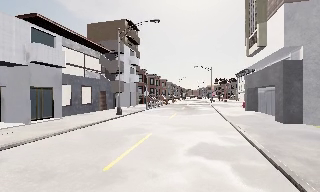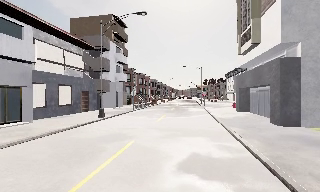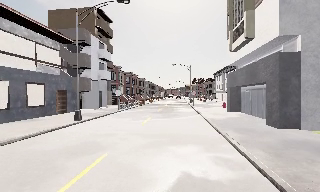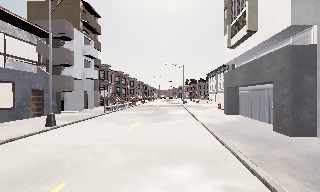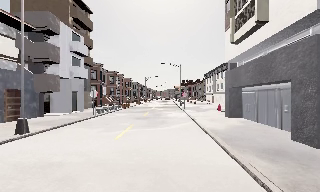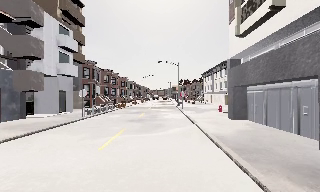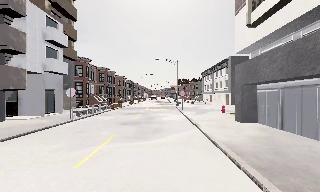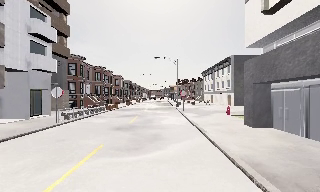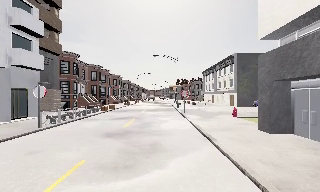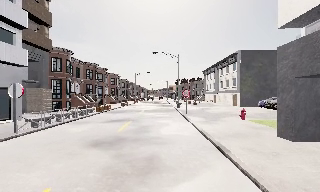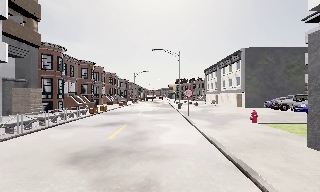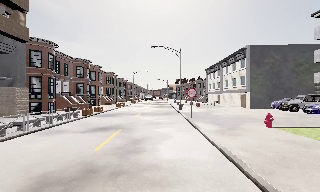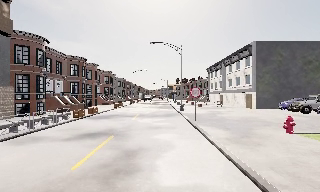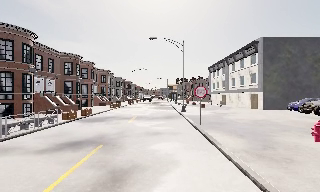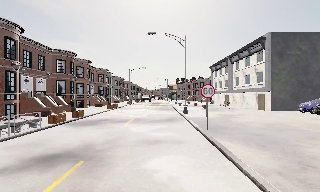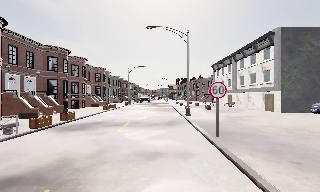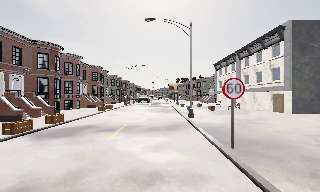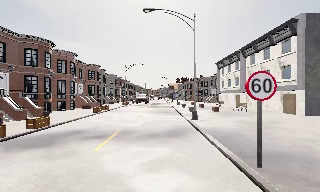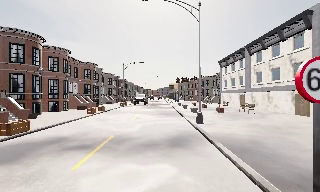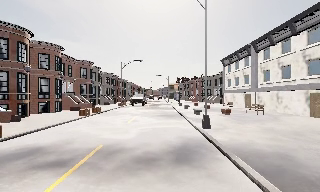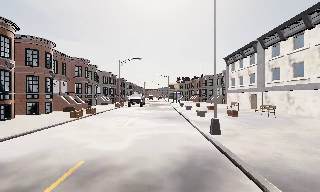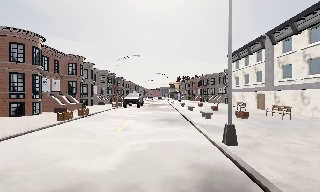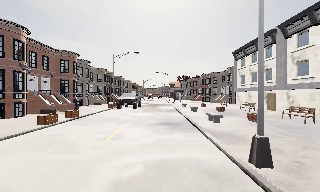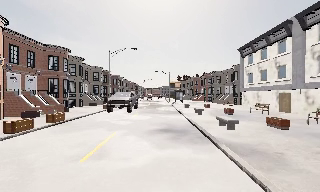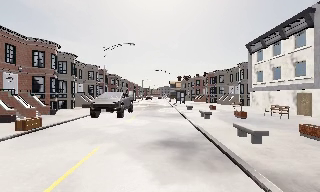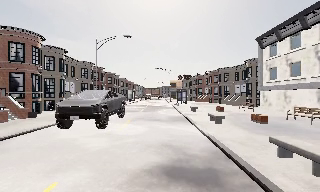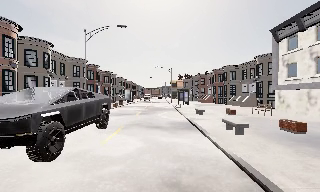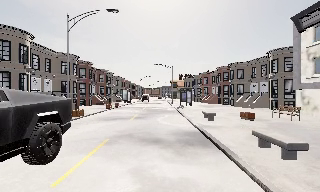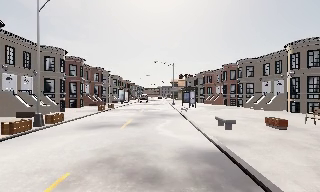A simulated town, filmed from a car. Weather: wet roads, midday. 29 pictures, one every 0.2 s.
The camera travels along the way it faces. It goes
forward.
0.0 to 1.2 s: The scene slides to the left, as the camera pans about 15 degrees to its right. It travels forward, about 8 m, so what stands in front looms larger.
1.2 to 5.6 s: The camera travels forward, about 35 m, so what stands in front looms larger. It gains speed.
The film runs forward here.
